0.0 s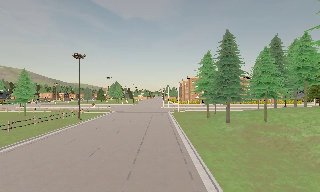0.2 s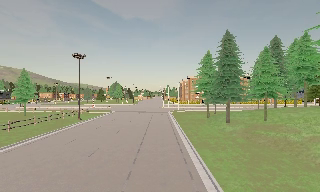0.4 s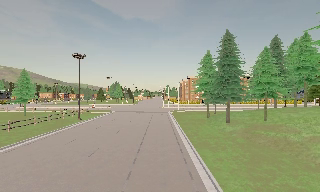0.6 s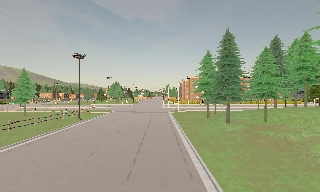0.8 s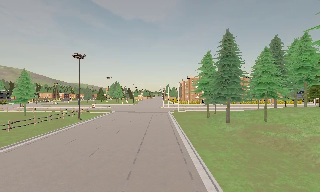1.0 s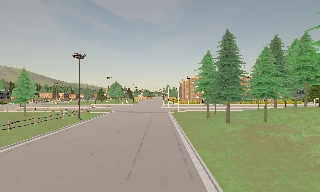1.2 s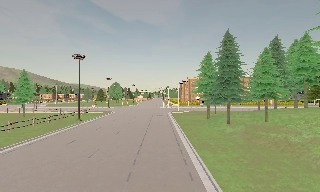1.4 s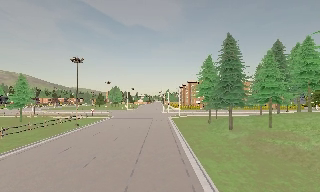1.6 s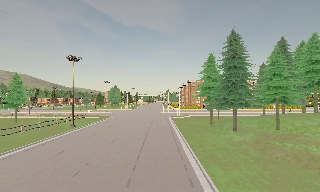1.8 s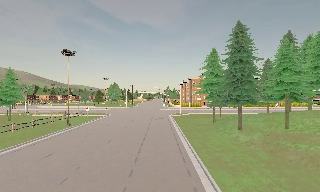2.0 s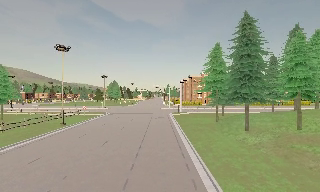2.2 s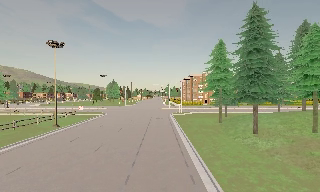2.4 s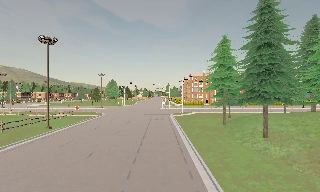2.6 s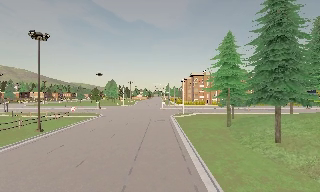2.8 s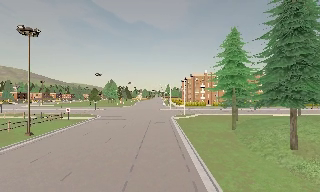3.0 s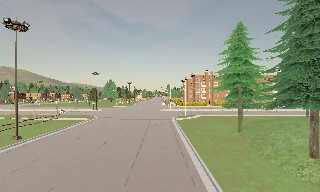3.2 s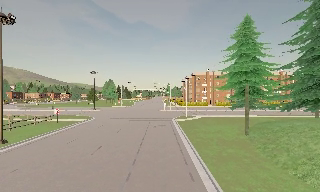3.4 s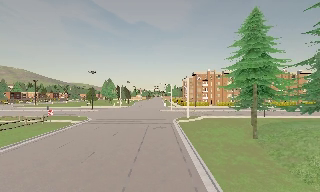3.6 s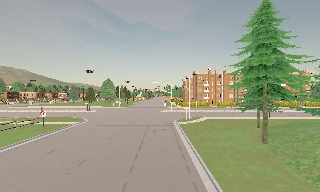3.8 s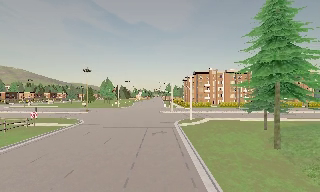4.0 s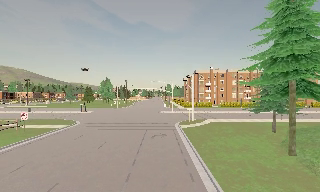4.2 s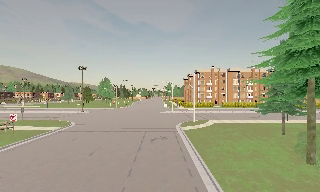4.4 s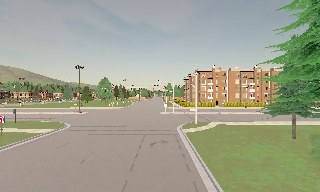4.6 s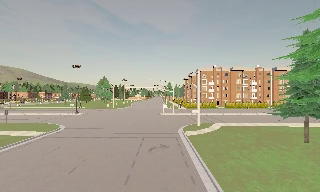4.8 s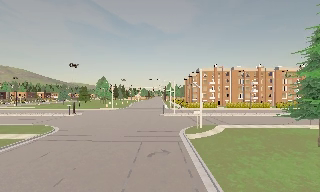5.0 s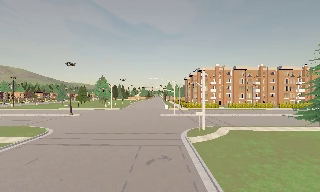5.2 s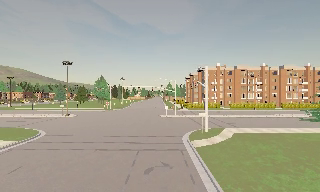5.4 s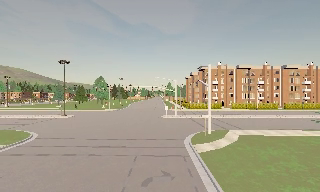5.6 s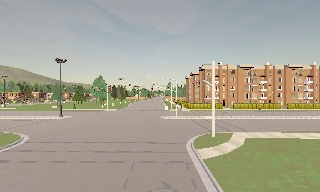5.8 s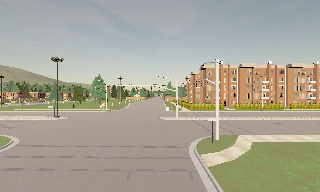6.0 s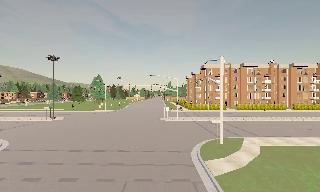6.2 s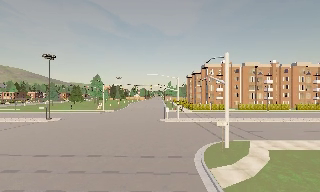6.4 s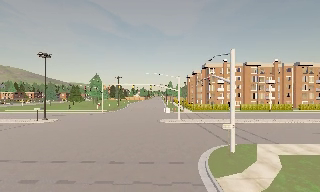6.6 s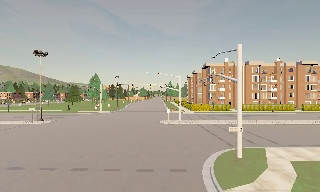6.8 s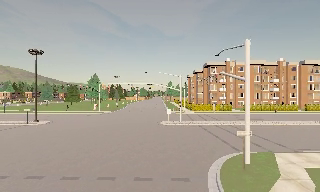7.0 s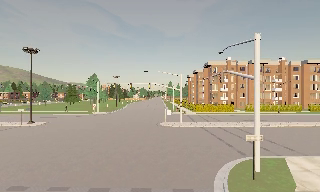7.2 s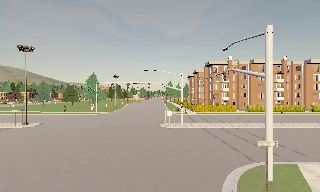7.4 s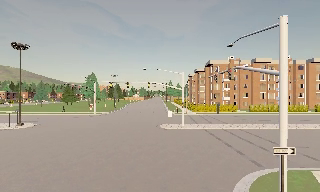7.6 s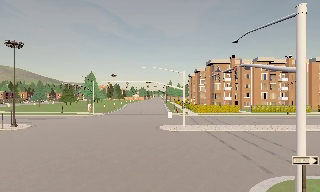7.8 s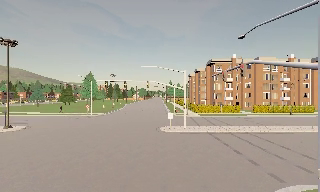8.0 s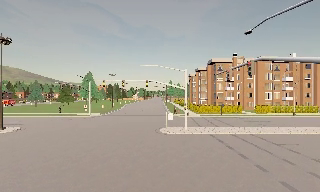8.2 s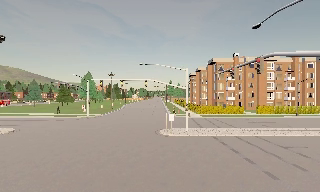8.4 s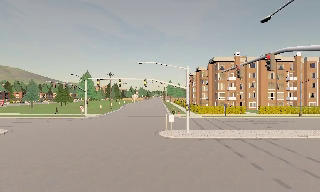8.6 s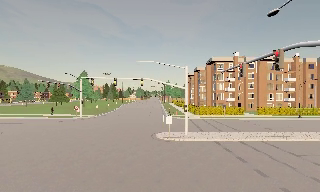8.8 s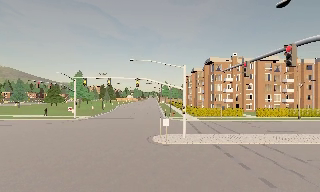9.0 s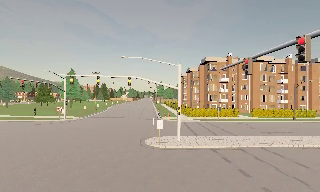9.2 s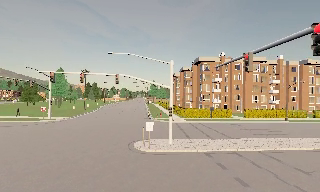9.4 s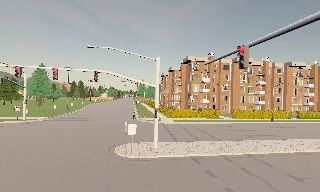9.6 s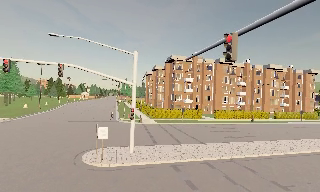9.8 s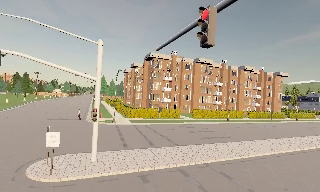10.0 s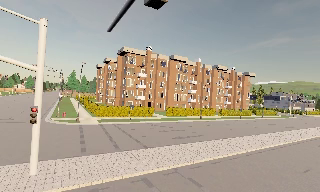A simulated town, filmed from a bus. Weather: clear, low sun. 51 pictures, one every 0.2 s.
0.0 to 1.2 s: The camera keeps its place and its aim.
1.2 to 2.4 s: The camera travels forward, about 8 m, so what stands in front looms larger. It gains speed.
2.4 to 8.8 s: The camera travels forward, about 40 m, so what stands in front looms larger. It loses speed.
8.8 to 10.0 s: The scene slides to the left, as the camera pans about 30 degrees to its right. It travels forward, about 9 m, so what stands in front looms larger.
The film runs forward here.
